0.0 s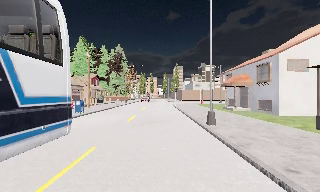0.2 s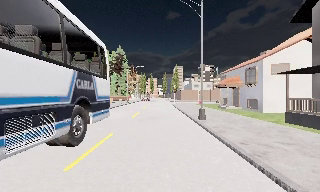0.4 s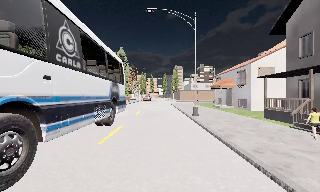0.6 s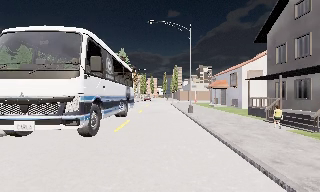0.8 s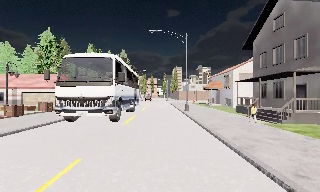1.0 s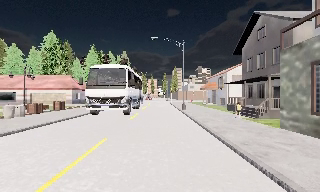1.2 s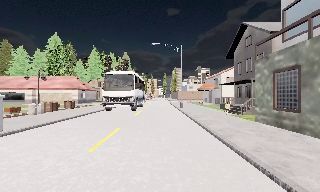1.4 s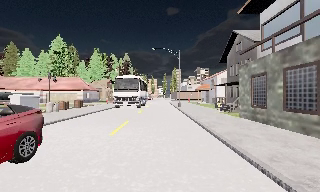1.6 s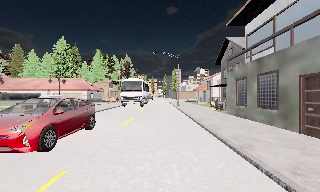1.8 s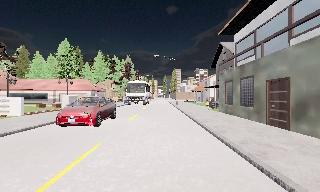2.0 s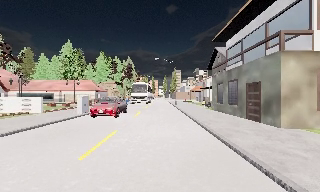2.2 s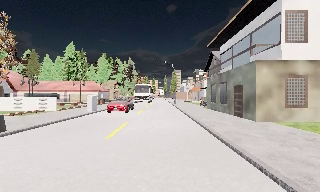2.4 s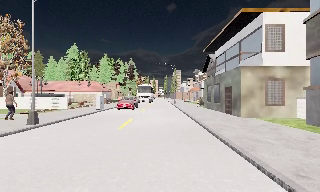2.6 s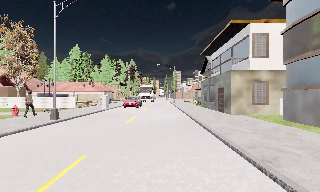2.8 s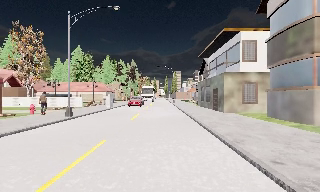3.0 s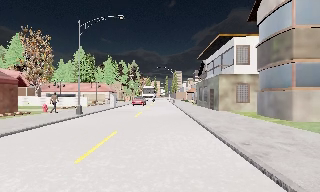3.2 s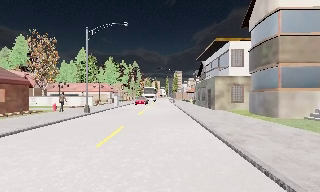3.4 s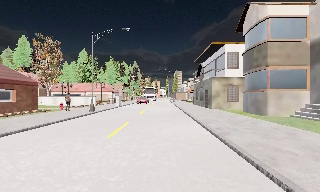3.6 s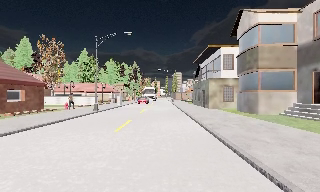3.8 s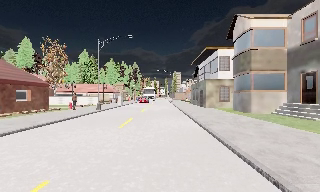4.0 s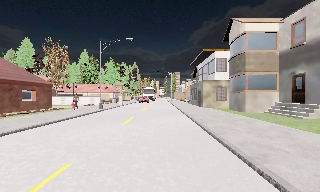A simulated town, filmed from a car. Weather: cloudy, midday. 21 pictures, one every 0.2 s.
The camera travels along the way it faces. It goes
backward.
0.0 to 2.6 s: The camera travels backward, about 25 m, so what stands in front gets smaller.
2.6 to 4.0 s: The camera travels backward, about 8 m, so what stands in front gets smaller. It loses speed.
The film runs backward here.
